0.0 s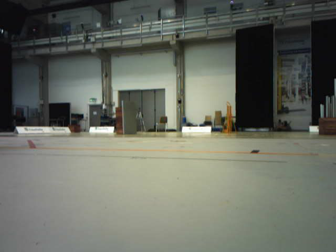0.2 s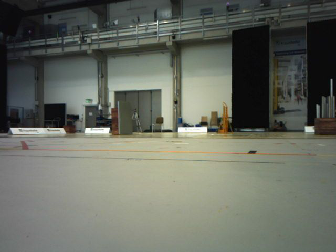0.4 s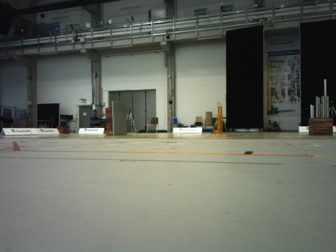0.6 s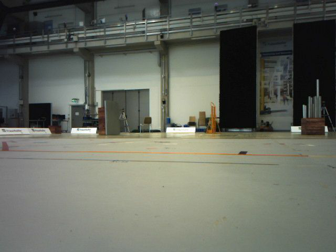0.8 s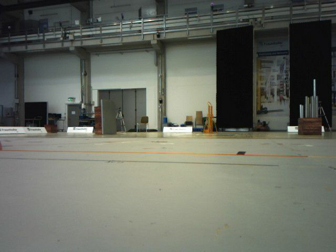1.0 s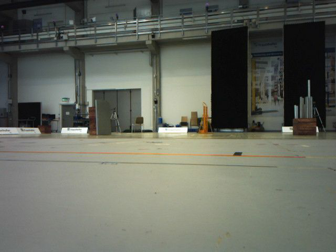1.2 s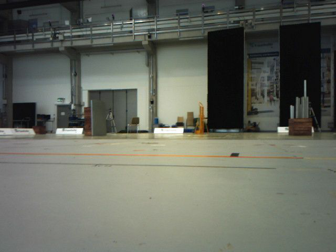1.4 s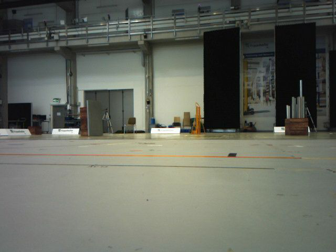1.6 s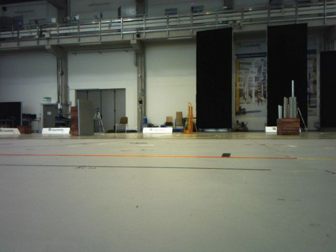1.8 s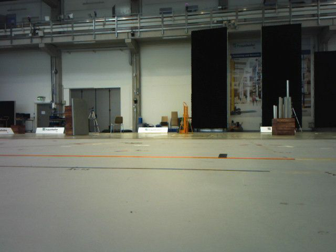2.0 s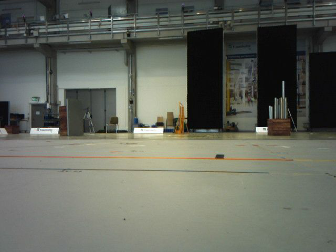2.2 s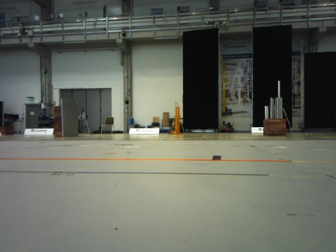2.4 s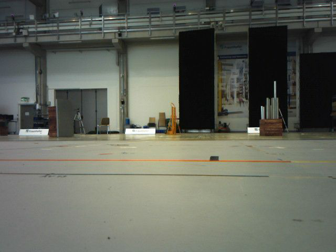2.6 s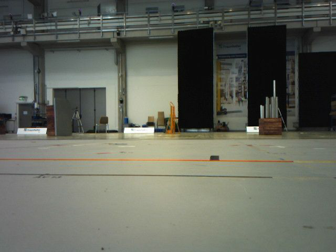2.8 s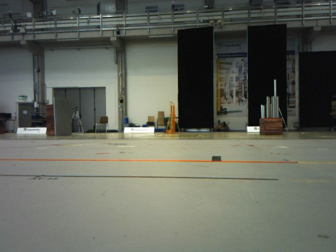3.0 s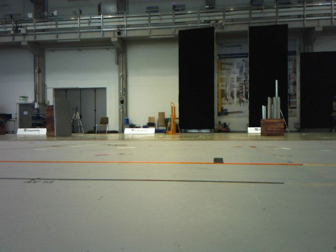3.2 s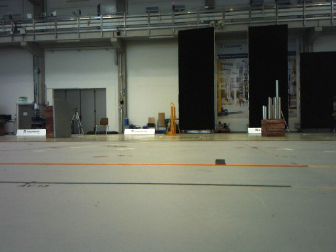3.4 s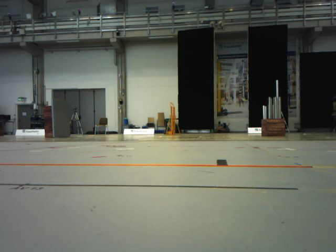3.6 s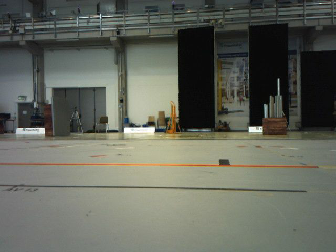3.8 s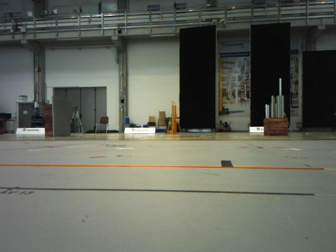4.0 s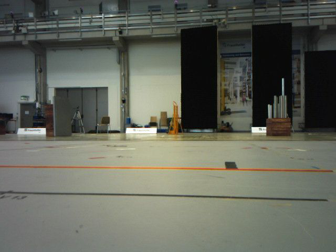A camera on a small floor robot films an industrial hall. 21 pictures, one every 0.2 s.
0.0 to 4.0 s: The camera pans to its right, which is clockwise from overhead, by about 10 degrees. It travels forward, about 0.8 m, so what stands in front looms larger.
The film runs forward here.
